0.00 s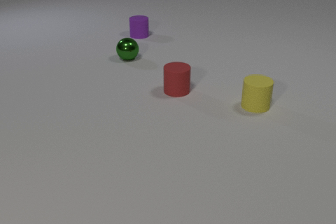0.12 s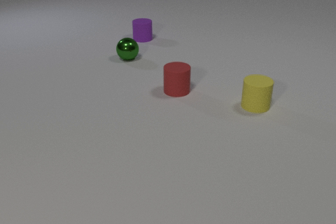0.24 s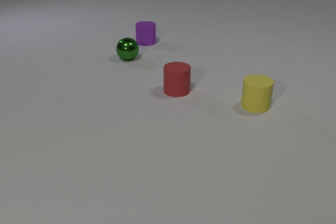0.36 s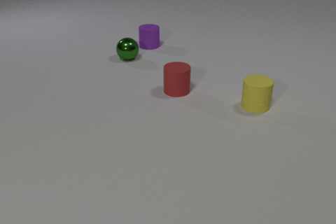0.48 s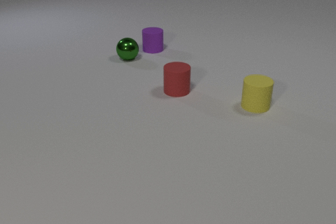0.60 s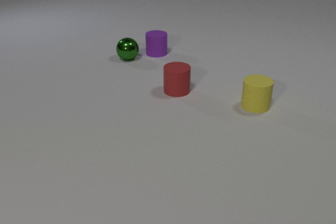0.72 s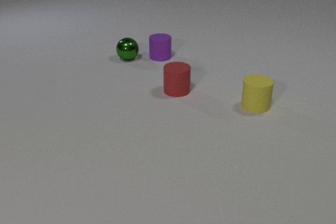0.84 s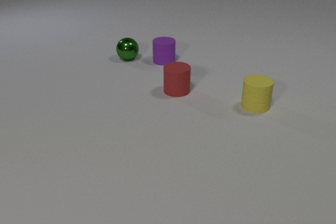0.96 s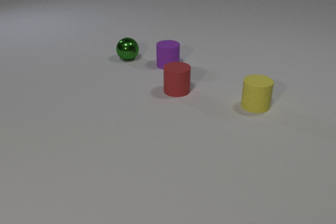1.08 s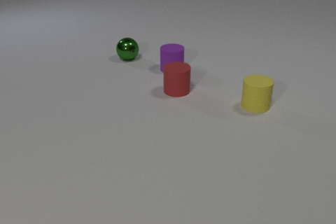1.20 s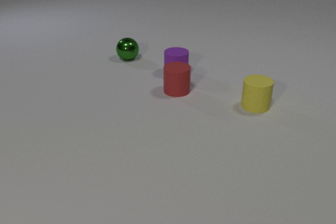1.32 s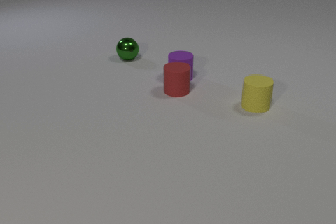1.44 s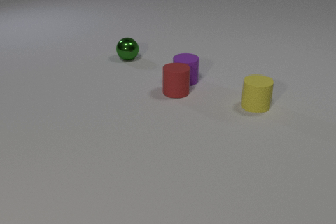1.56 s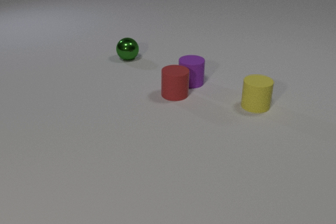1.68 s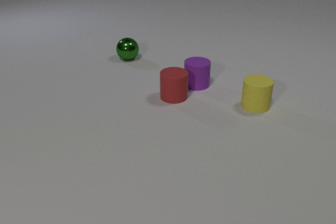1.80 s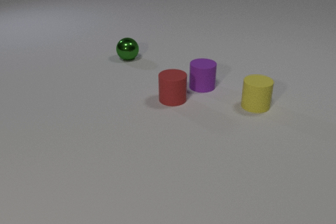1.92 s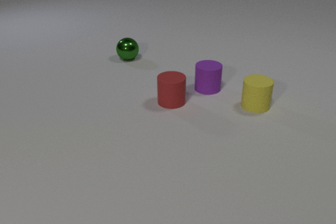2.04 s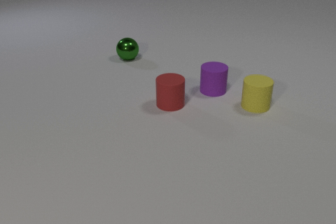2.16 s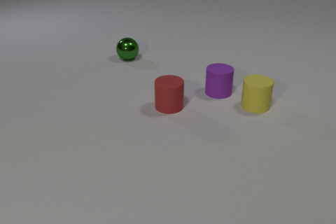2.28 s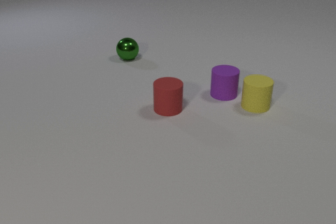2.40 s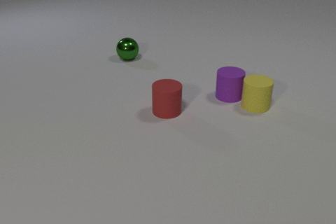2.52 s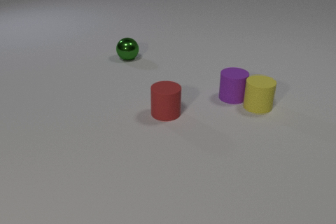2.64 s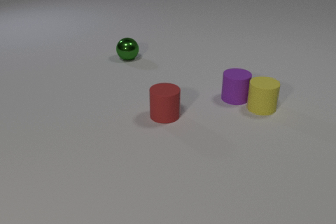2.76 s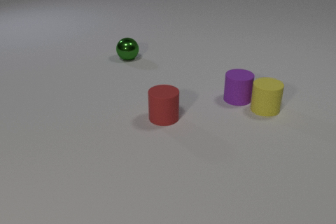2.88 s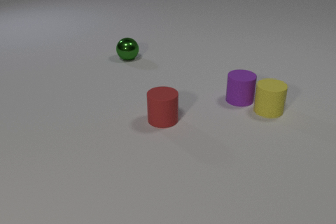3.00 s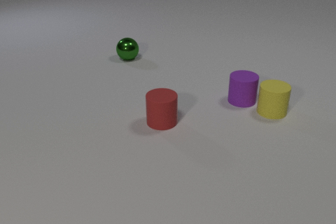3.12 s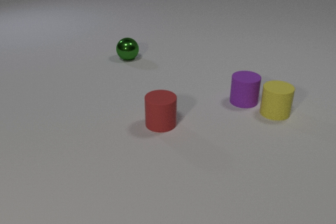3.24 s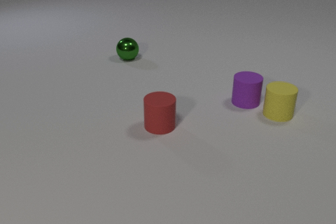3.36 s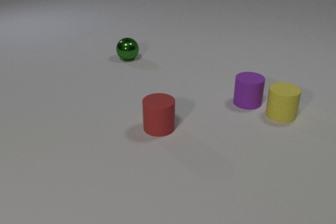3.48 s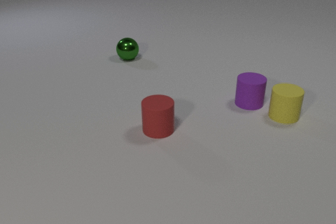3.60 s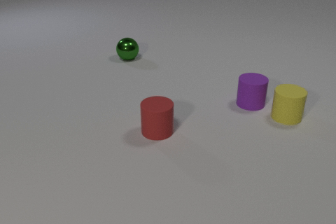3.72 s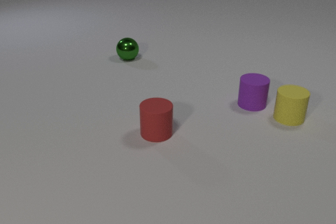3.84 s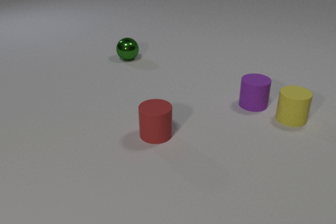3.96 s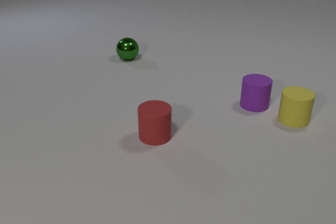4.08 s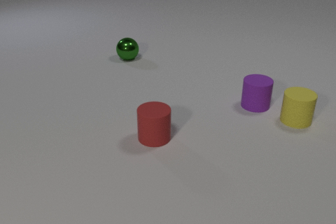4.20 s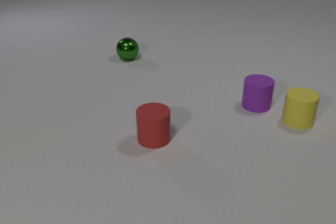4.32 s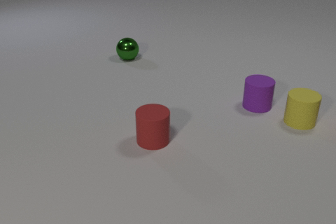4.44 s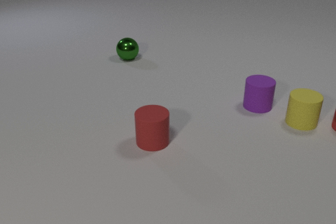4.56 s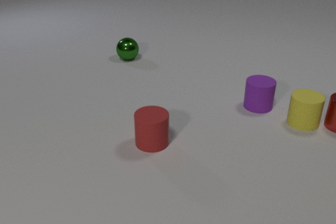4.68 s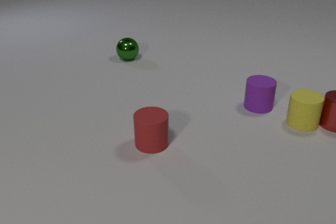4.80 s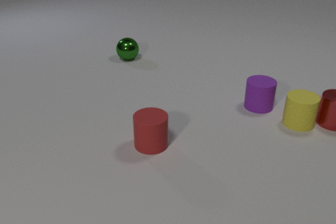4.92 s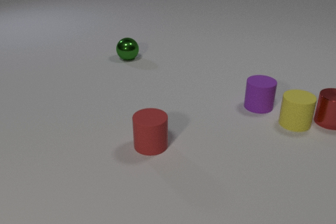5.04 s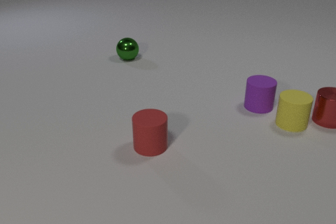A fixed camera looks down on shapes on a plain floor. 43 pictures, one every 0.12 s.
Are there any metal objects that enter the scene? yes.
How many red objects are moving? 2.
What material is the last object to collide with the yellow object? metal.
0.00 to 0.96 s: The purple rubber cylinder slides toward the camera.
0.96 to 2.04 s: The purple rubber cylinder slides toward the camera and to the right. The red rubber cylinder slides toward the camera. The purple rubber cylinder and the red rubber cylinder collide.
2.04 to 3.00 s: The purple rubber cylinder slides to the right and toward the camera. The red rubber cylinder slides toward the camera. The yellow rubber cylinder slides to the right and toward the camera. The purple rubber cylinder and the yellow rubber cylinder collide.
3.00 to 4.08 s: The purple rubber cylinder slides to the right and toward the camera. The red rubber cylinder slides toward the camera. The yellow rubber cylinder slides to the right and toward the camera.
4.08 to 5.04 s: The red rubber cylinder slides toward the camera. The yellow rubber cylinder slides toward the camera. The red metal cylinder comes in at the right edge, slides to the left. The yellow rubber cylinder and the red metal cylinder collide.
